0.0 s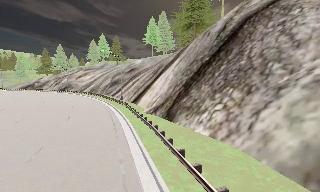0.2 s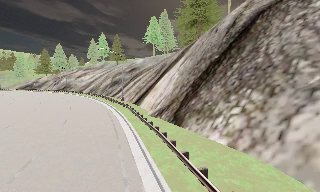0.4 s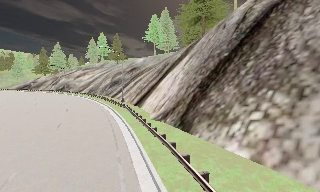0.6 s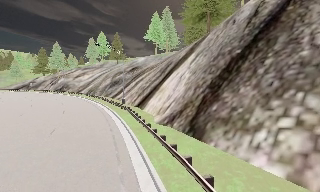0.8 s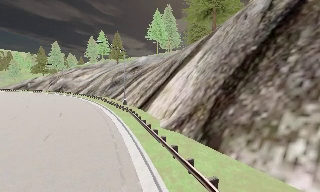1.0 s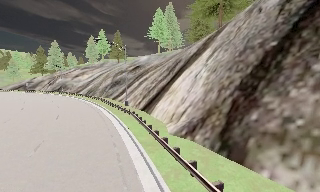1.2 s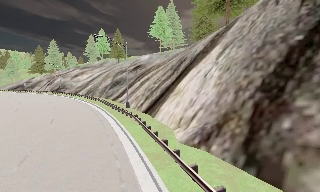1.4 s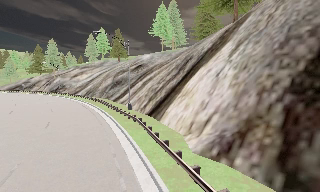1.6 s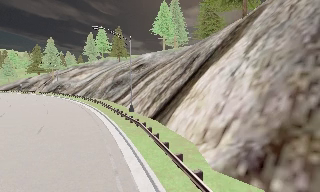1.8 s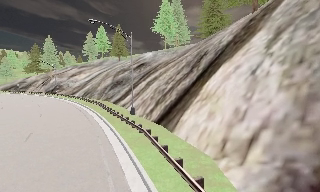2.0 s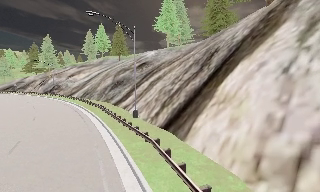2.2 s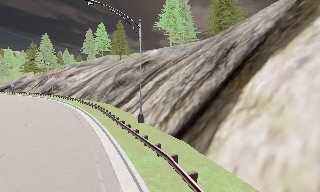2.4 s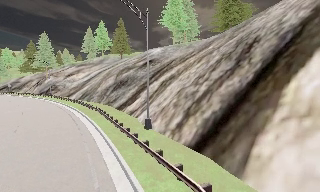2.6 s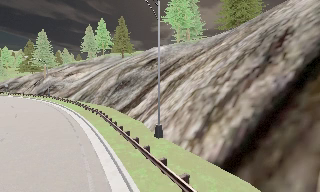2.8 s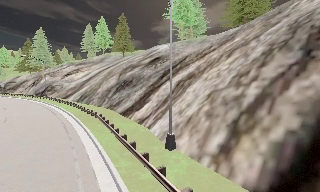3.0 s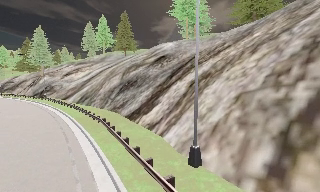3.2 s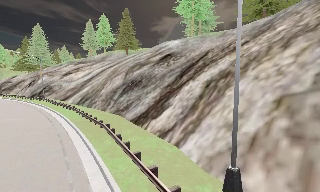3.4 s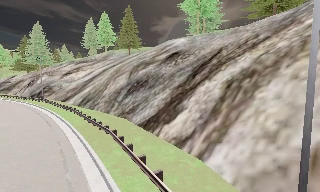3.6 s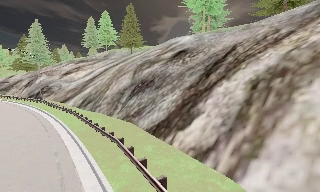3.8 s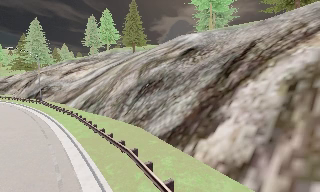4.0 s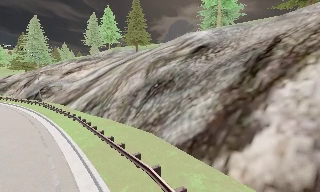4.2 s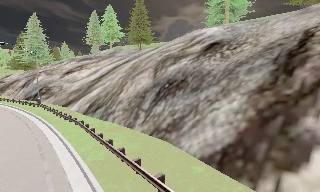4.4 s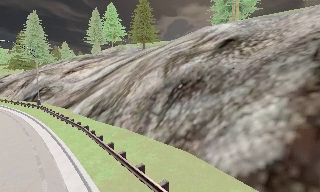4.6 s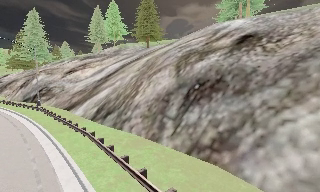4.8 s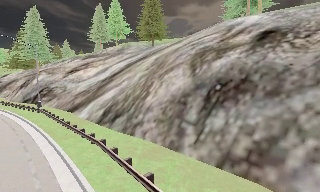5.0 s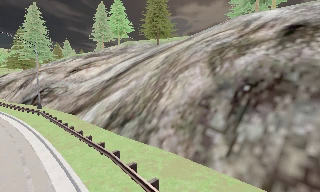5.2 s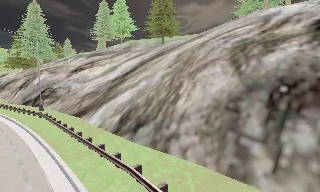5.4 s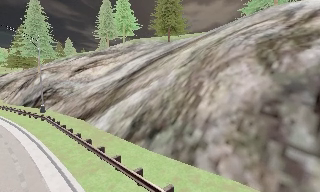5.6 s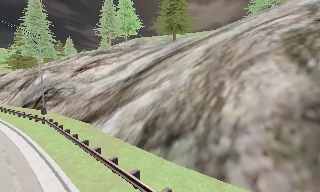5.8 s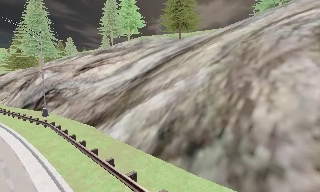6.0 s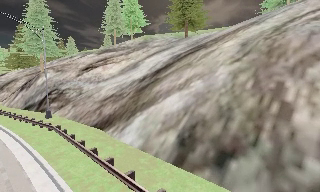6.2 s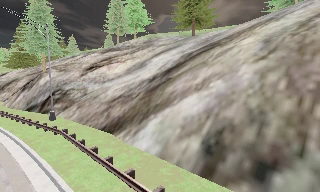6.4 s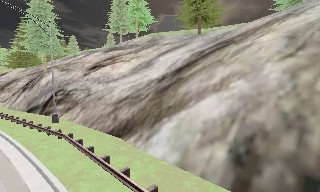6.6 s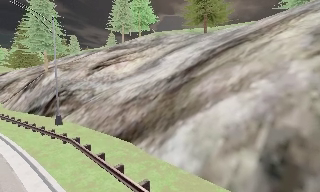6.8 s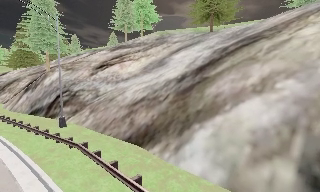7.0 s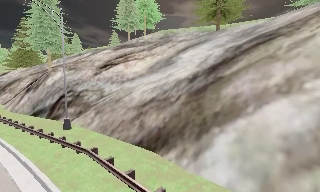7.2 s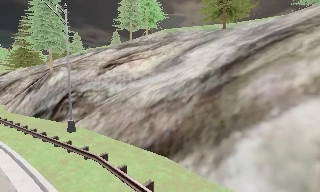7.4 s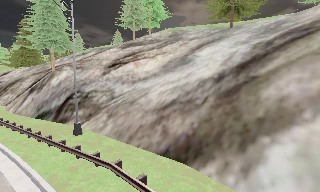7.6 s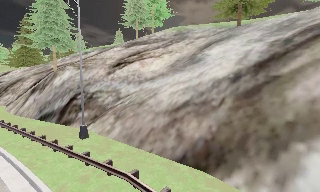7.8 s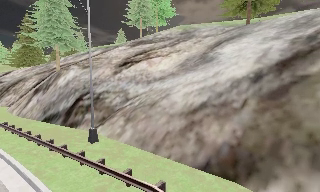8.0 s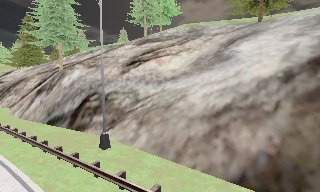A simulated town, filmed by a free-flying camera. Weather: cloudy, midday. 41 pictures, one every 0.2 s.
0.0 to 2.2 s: The camera travels forward, about 15 m, so what stands in front looms larger.
2.2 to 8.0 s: The camera travels forward and to its left, about 35 m, so what stands in front looms larger. It loses speed.
The film runs forward here.
